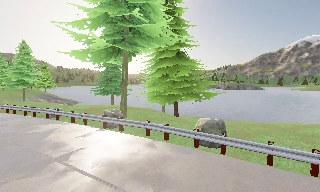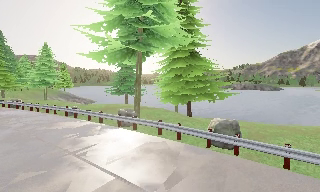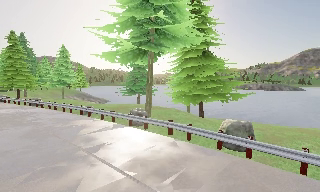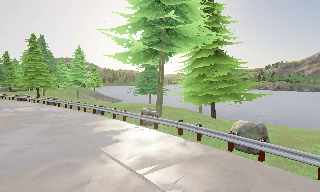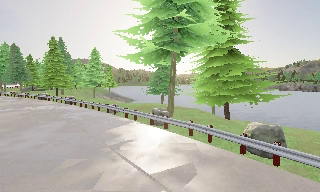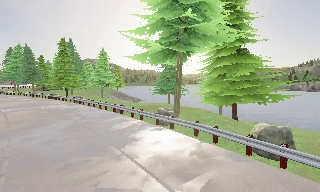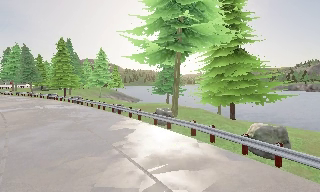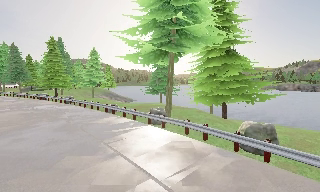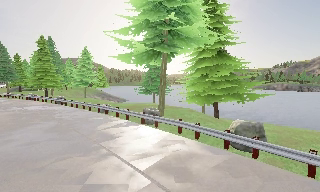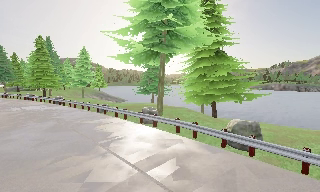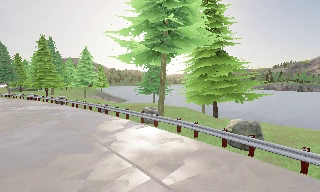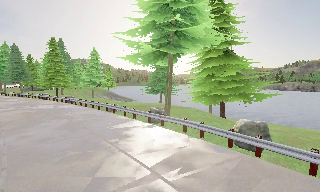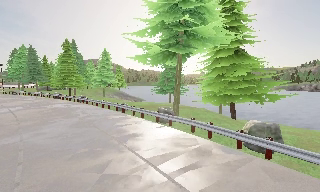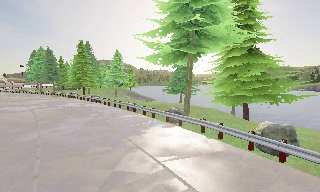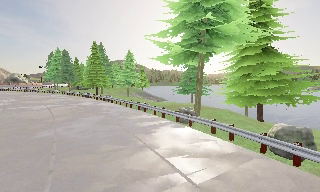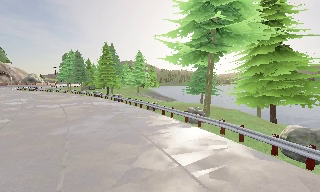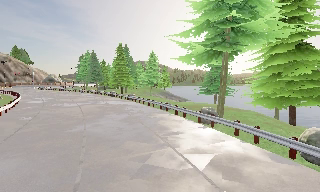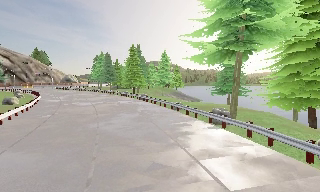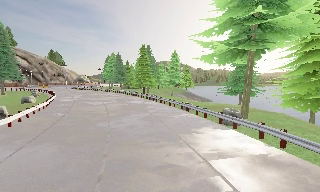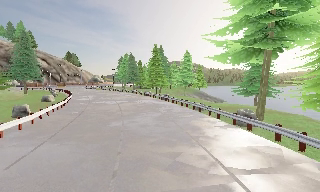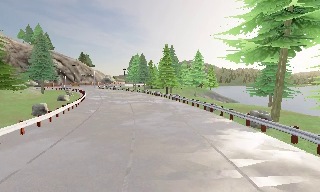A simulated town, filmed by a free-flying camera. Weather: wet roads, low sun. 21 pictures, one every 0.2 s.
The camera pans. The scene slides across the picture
to the right.
The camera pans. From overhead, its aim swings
counterclockwise.
0.0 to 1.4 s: The scene slides to the right, as the camera pans about 20 degrees to its left.
1.4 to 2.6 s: The camera shifts only a little, or ends up much as it began.
2.6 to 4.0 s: The camera pans to its left, which is counterclockwise from overhead, by about 30 degrees. It travels backward, about 0.5 m, so what stands in front gets smaller.
The film runs backward here.
